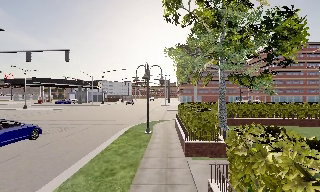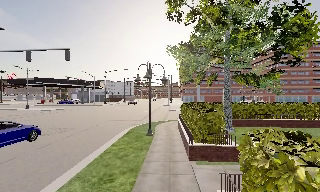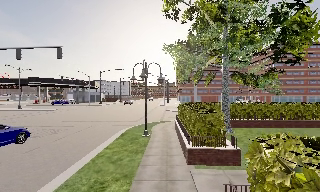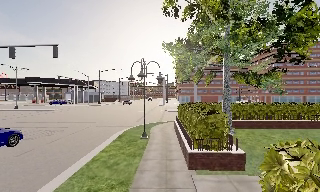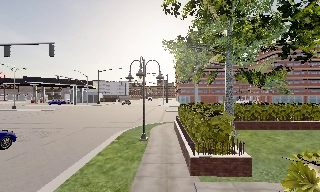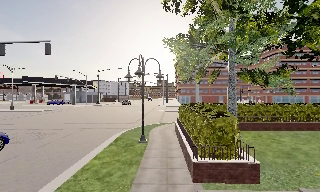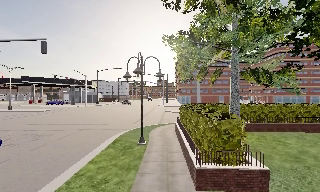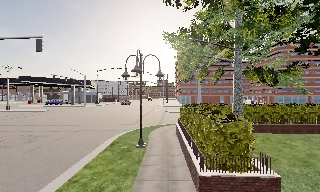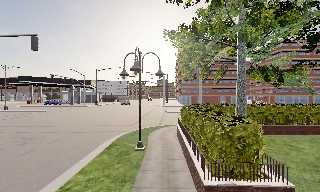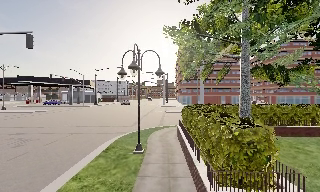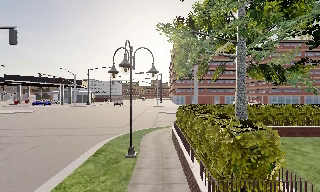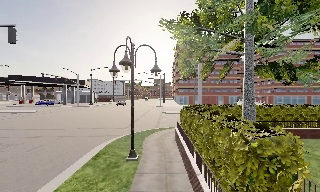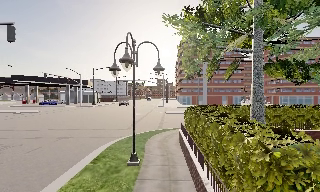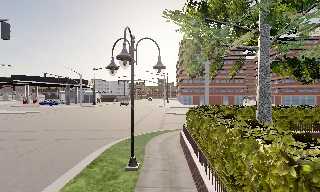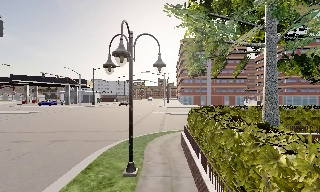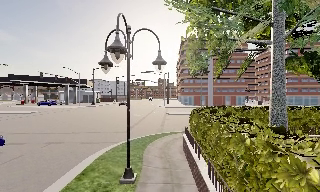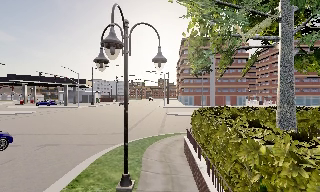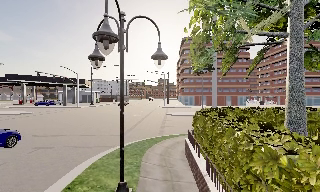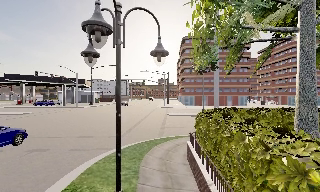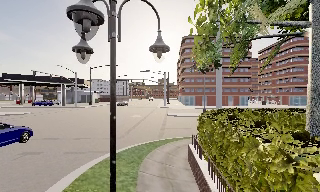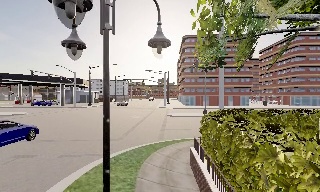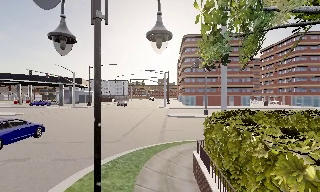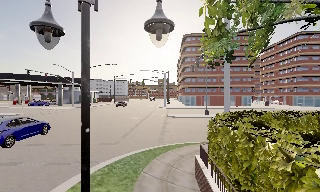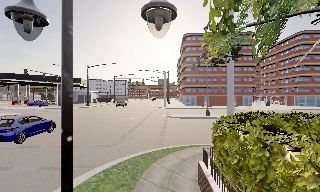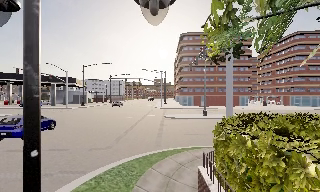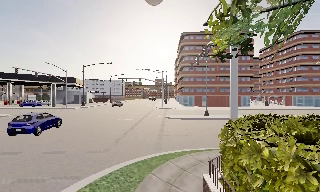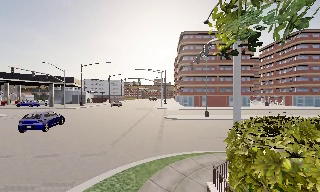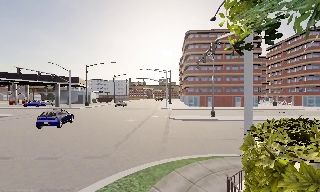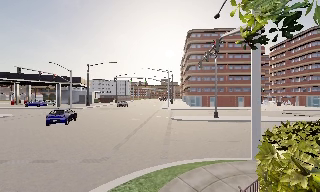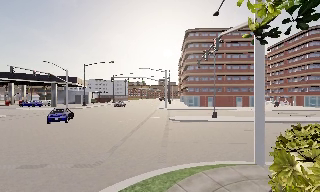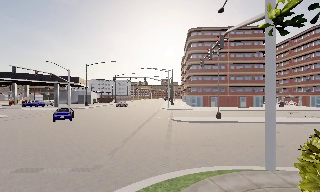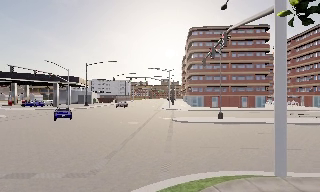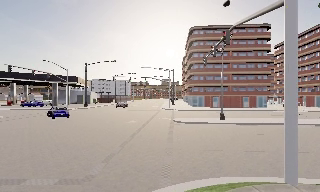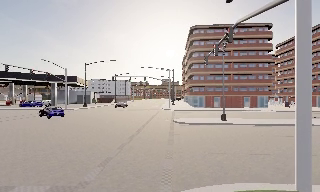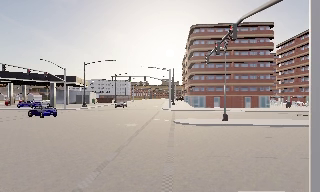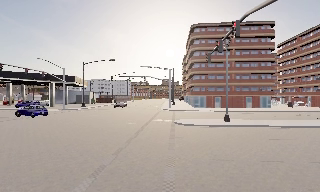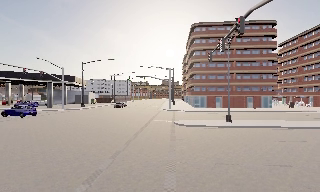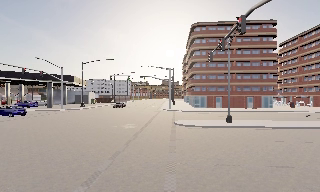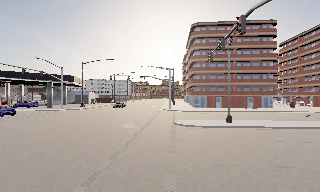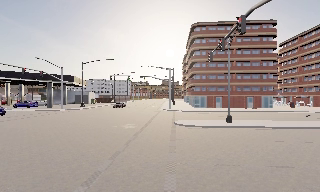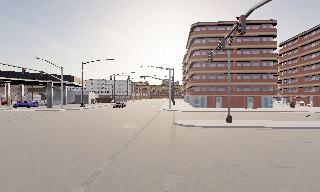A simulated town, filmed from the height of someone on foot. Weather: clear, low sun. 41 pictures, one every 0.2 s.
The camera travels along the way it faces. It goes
forward.
0.0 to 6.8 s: The camera travels forward, about 14 m, so what stands in front looms larger.
6.8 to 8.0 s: The camera travels forward, about 1 m, so what stands in front looms larger. It loses speed.
The film runs forward here.
